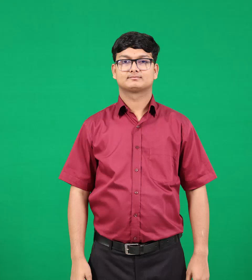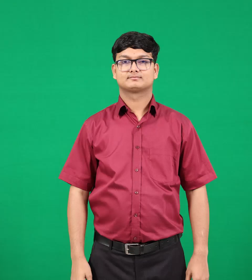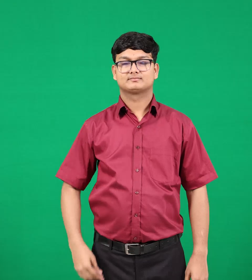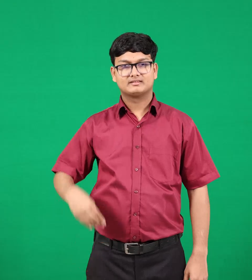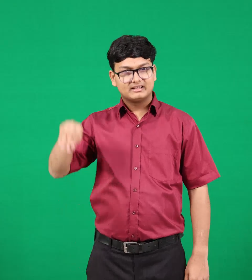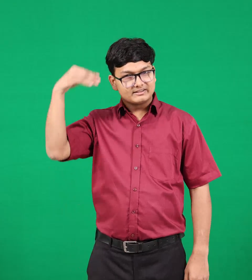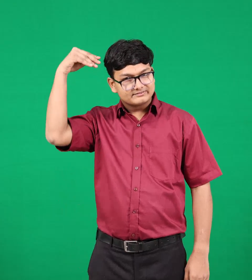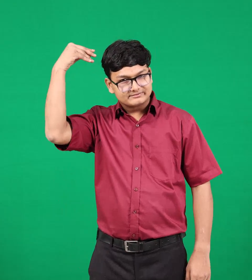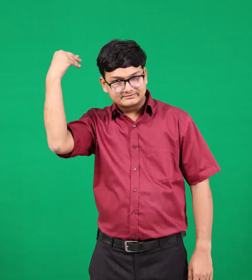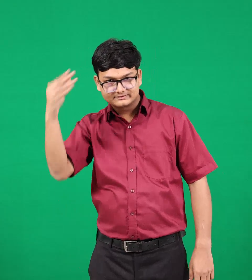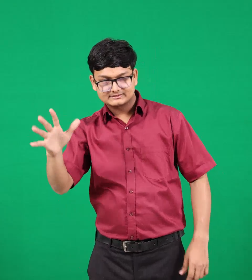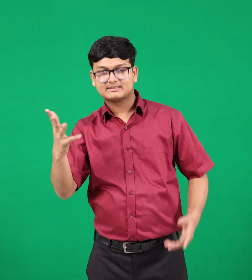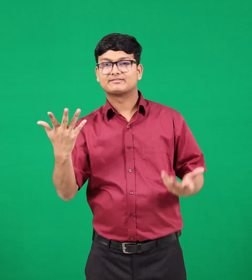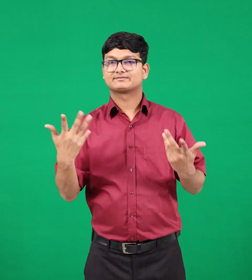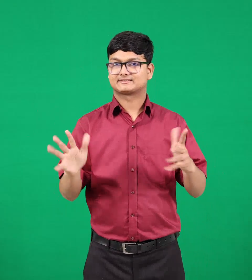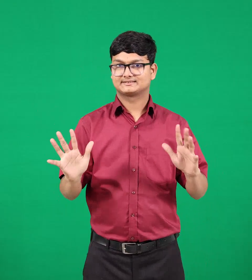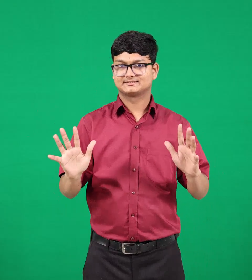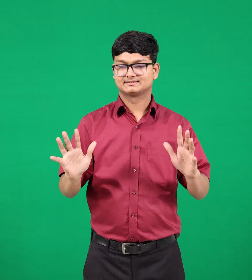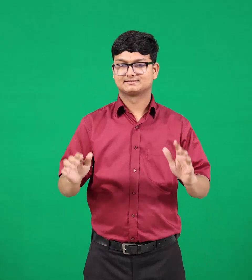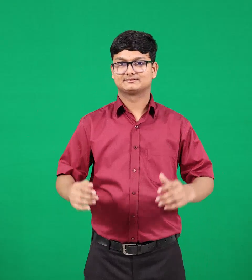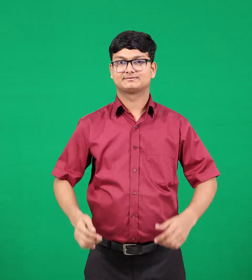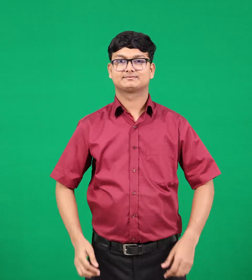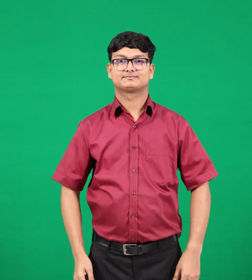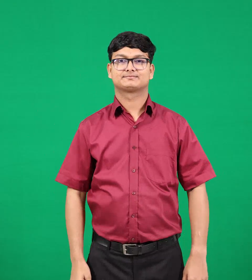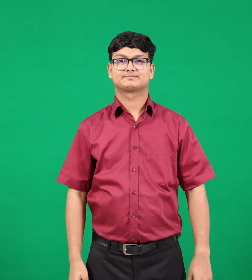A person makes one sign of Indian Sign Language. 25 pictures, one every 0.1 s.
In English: forgave
